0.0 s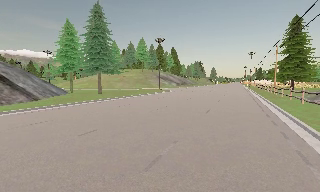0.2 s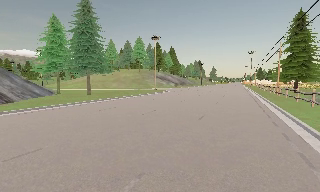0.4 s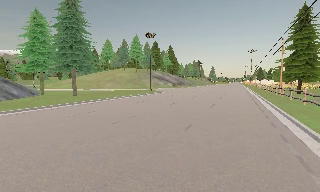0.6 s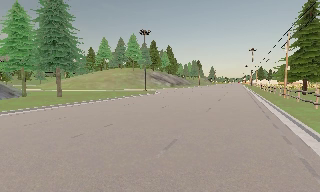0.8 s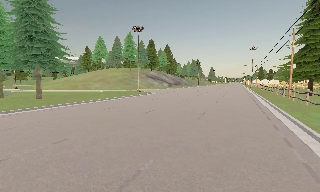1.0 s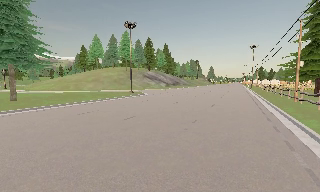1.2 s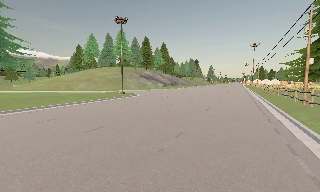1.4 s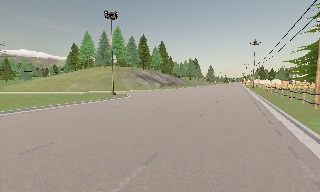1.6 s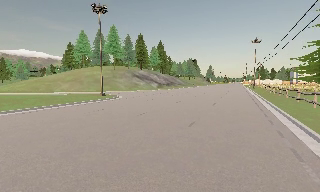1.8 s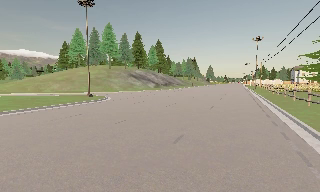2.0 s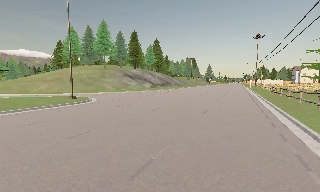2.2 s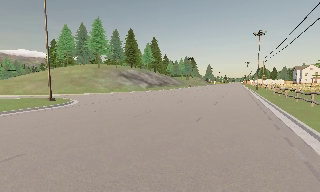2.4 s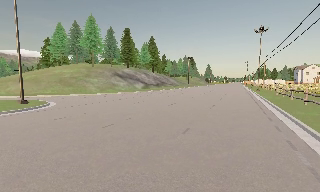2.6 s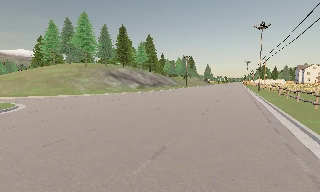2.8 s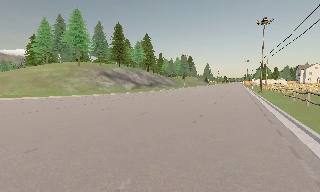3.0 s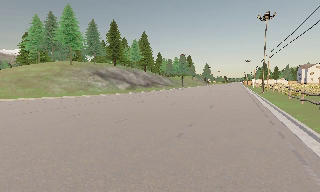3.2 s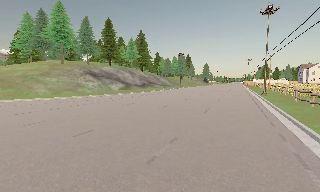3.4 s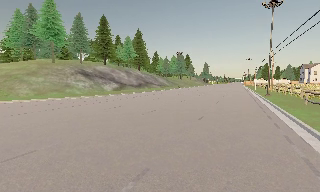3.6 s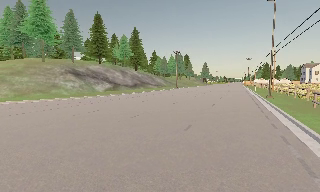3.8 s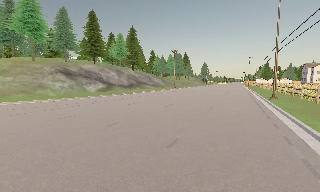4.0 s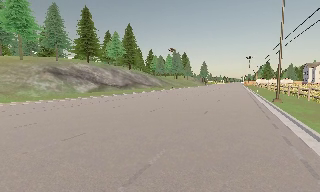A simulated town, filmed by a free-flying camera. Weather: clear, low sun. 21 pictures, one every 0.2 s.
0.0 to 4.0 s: The camera travels forward and to its right, about 45 m, so what stands in front looms larger.
The film runs forward here.
